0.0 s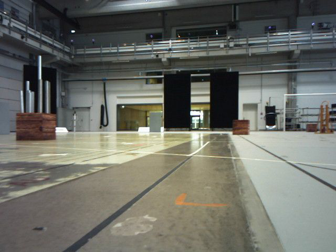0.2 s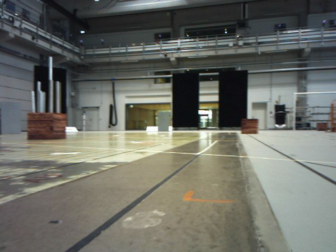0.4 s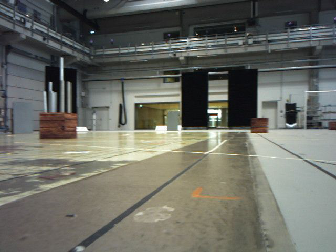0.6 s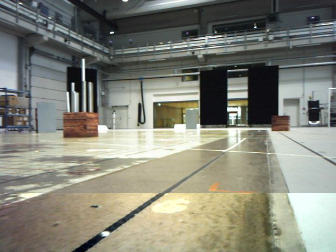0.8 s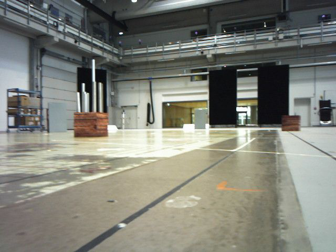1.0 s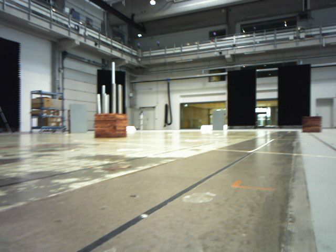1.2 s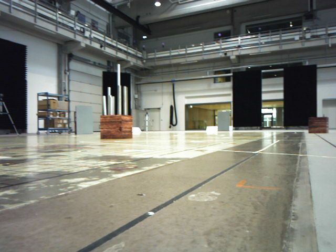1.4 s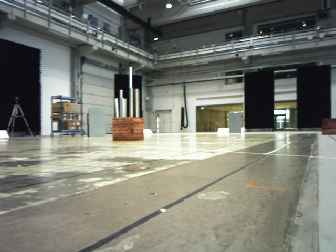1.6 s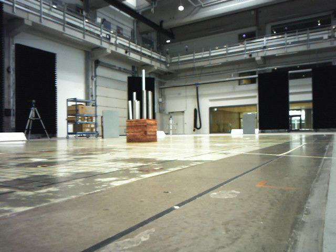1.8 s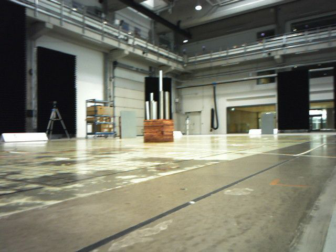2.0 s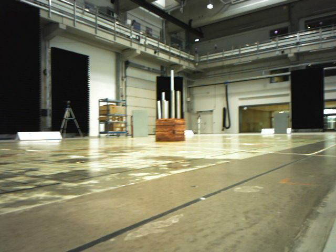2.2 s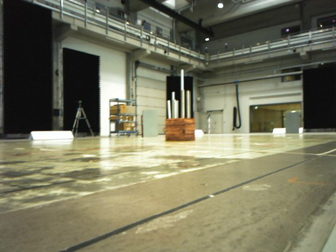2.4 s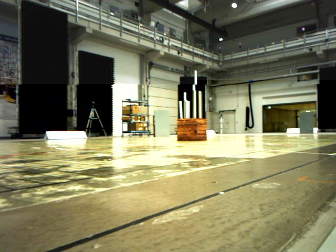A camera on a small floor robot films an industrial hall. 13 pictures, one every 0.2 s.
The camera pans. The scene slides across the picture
to the right.
The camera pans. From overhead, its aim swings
counterclockwise.
0.0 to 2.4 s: The camera swings to its left by about 30 degrees, and the scene slides to the right. It travels backward, about 0.4 m.
The film runs backward here.
